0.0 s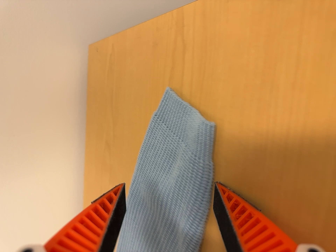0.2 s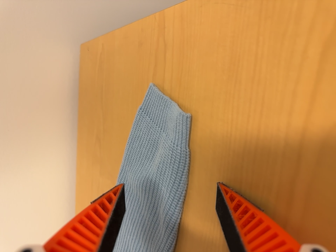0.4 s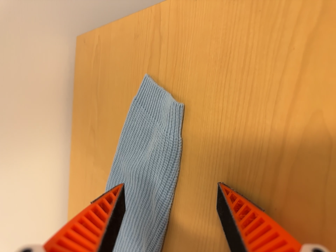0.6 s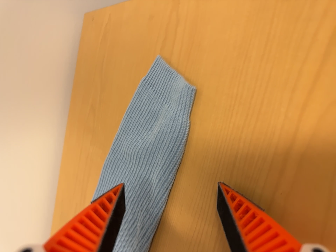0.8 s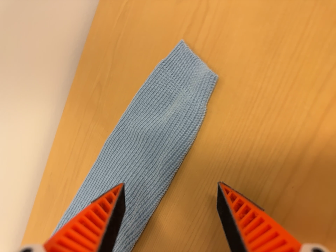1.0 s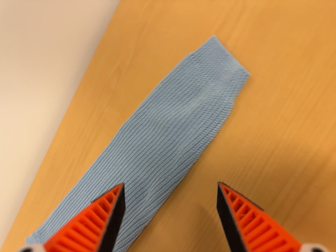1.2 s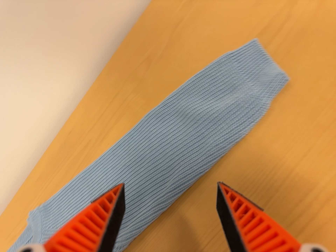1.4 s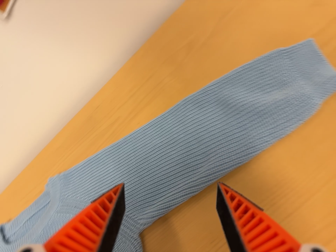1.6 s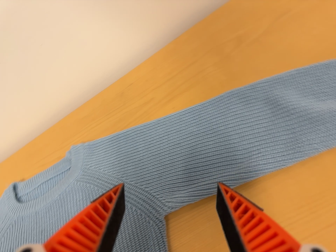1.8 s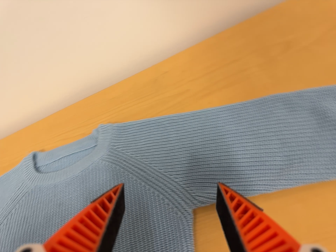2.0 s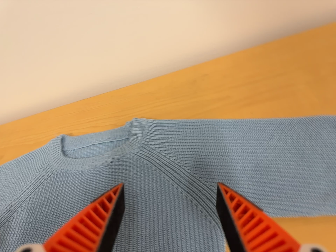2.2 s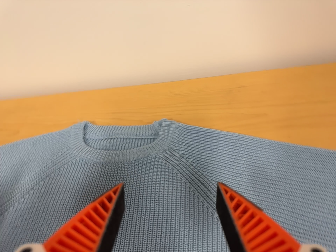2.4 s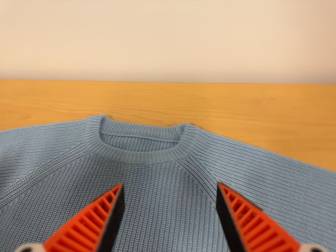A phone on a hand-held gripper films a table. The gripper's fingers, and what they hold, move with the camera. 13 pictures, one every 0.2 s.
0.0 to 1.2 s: The camera pans to its right by about 15 degrees. It travels to its left, about 28 cm. It rolls about its line of sight by about 30 degrees, and the scene rotates clockwise.
1.2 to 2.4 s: The camera travels to its left, about 38 cm, so close, fixed things drift to the right. Its aim tips toward the bottom of its view by about 10 degrees, and the scene shifts upward. It rolls about its line of sight by about 55 degrees, and the scene rotates clockwise.
The film runs backward here.
